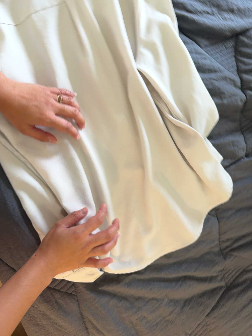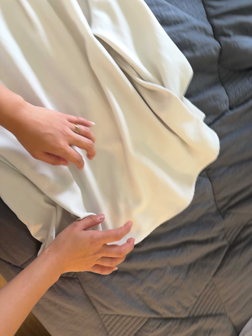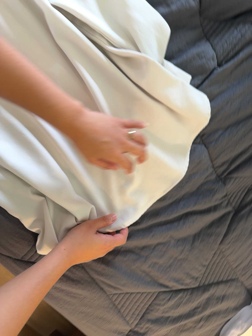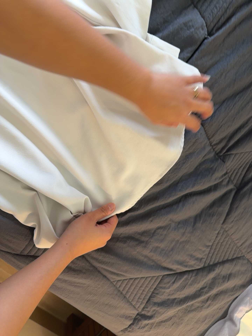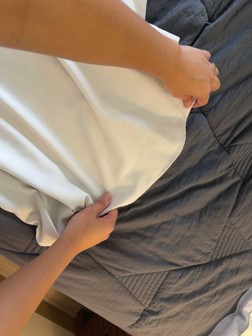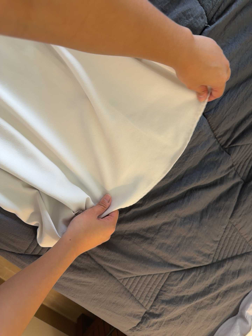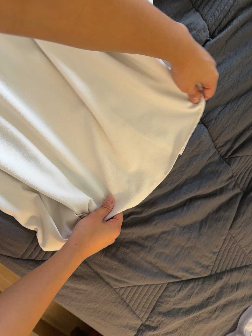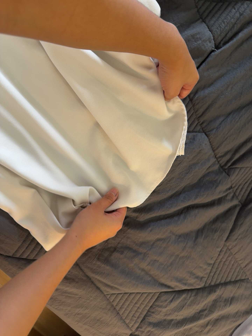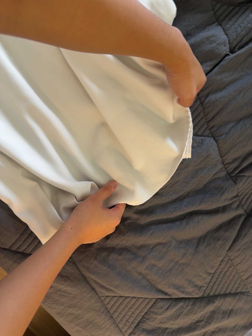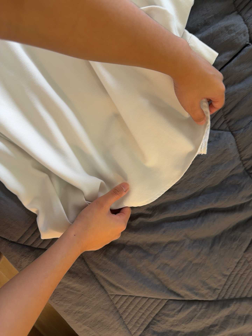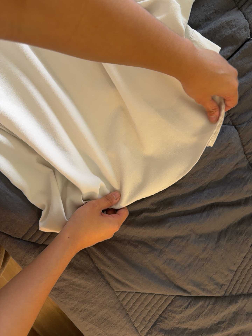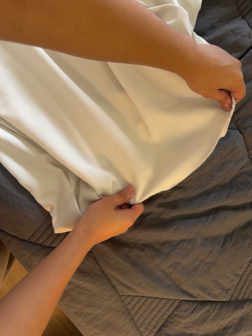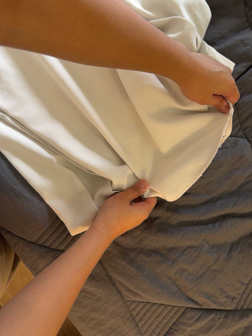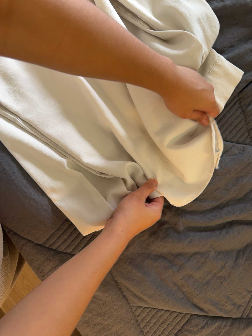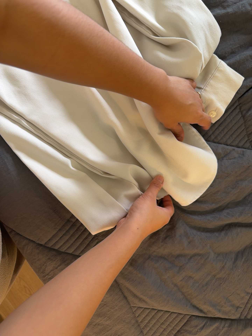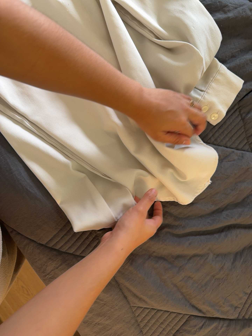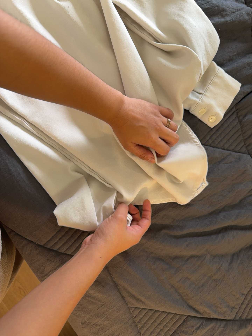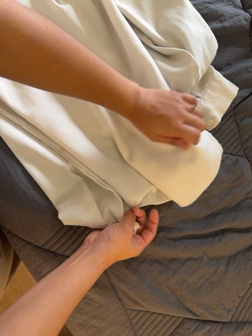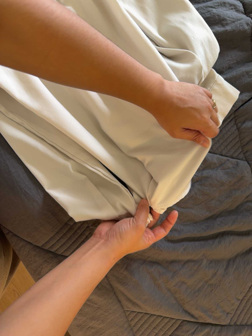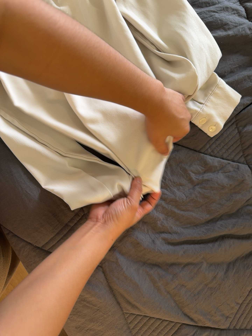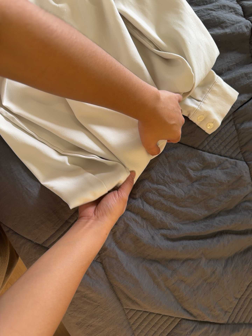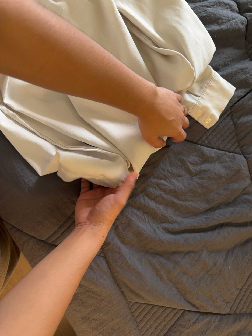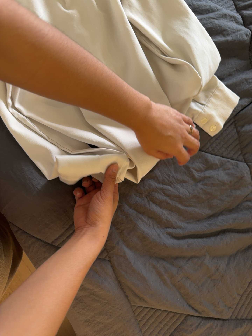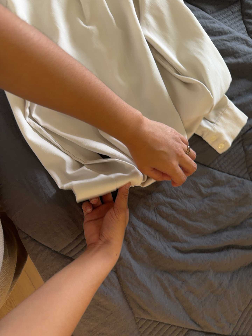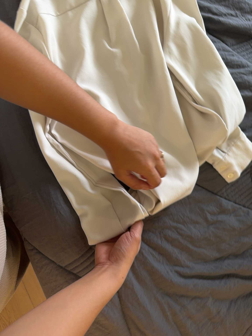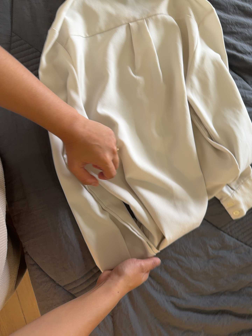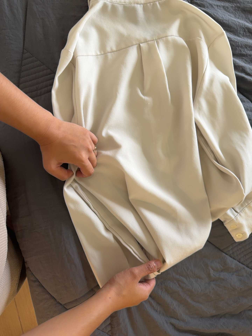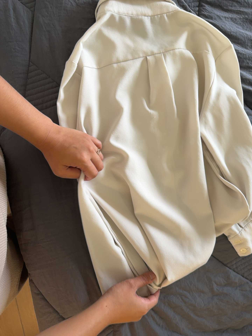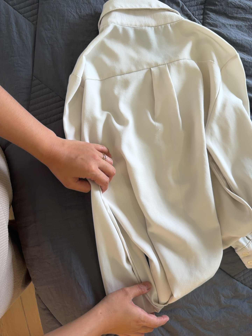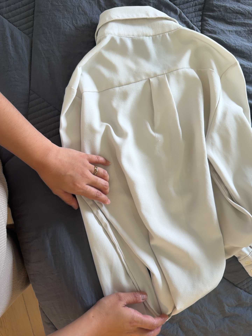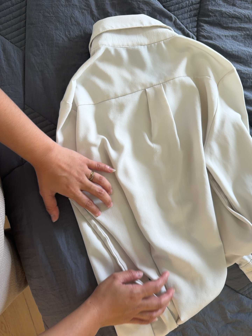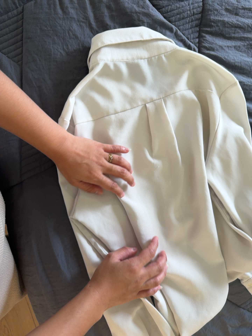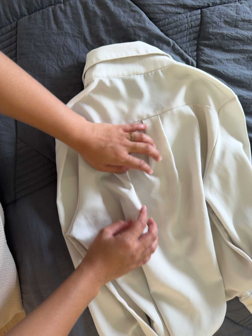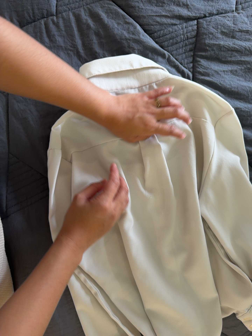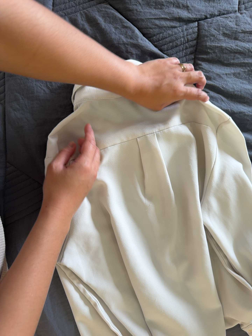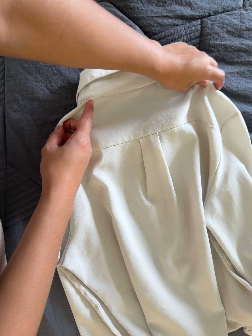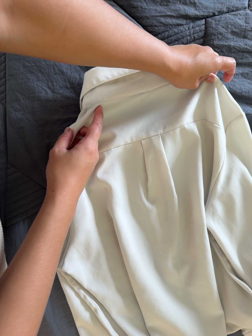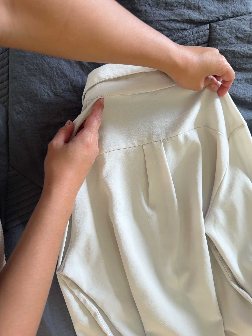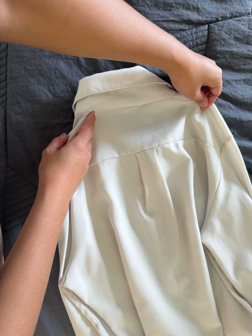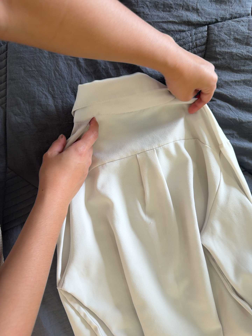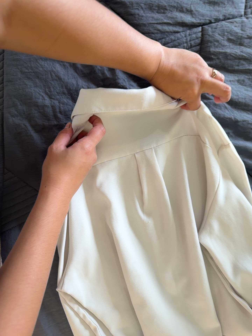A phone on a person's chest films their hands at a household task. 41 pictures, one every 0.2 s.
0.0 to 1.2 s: The camera travels to its right and forward, about 14 cm. Its aim tips toward the bottom of its view by about 10 degrees, and the scene shifts upward. It rolls about its line of sight by about 25 degrees, and the scene rotates counterclockwise.
1.2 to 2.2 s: The camera travels toward the bottom of its view, about 7 cm. It rolls about its line of sight by about 10 degrees, and the scene rotates clockwise.
2.2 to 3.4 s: The camera shifts only a little, or ends up much as it began.
3.4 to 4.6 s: The camera travels to its left, about 6 cm.
4.6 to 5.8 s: The camera travels toward the top of its view, about 20 cm, so close, fixed things drift downward. It rolls about its line of sight by about 15 degrees, and the scene rotates clockwise.
5.8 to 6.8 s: The camera travels toward the top of its view, about 16 cm, so close, fixed things drift downward.
6.8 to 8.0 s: The camera shifts only a little, or ends up much as it began.
The film runs backward here.
